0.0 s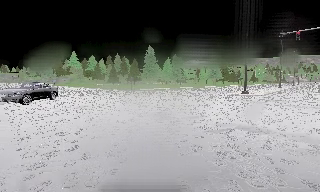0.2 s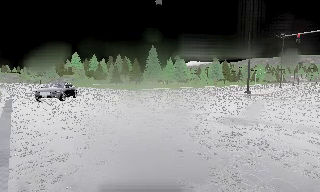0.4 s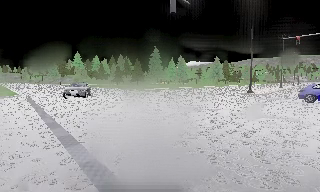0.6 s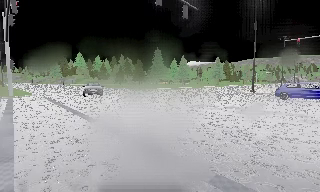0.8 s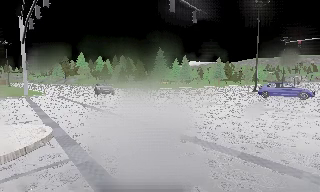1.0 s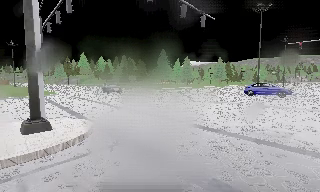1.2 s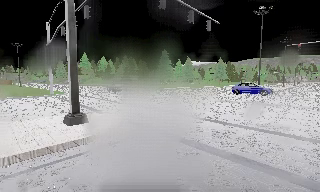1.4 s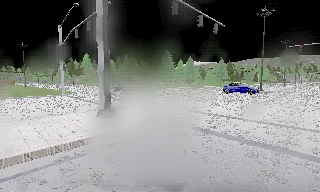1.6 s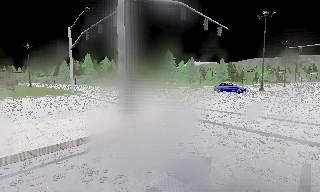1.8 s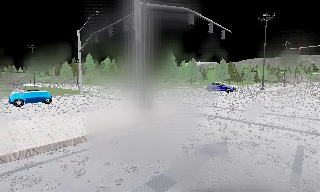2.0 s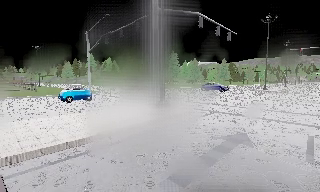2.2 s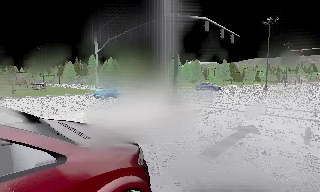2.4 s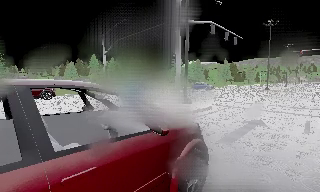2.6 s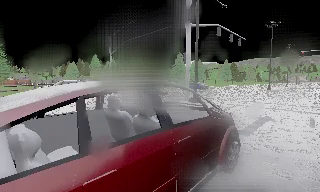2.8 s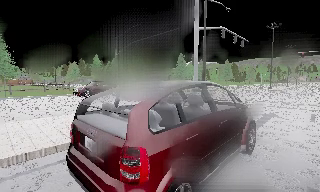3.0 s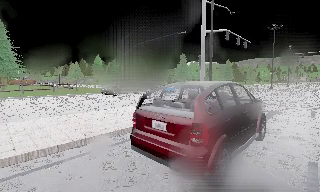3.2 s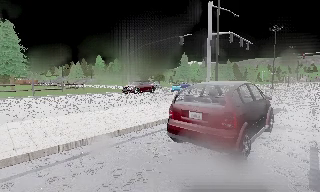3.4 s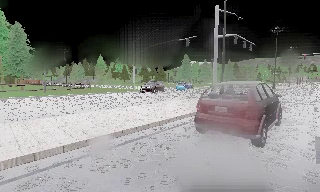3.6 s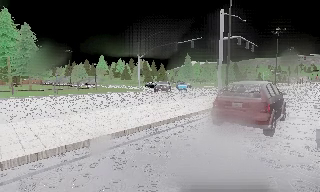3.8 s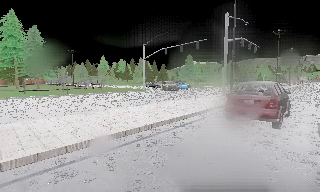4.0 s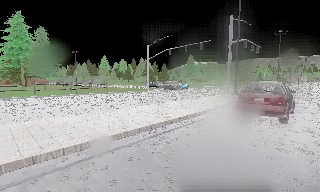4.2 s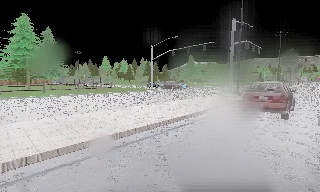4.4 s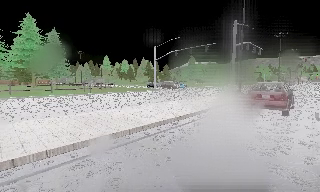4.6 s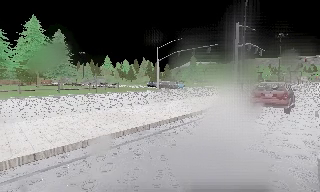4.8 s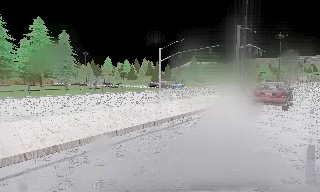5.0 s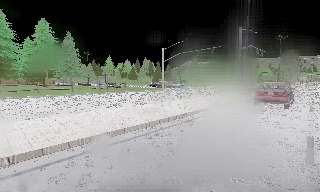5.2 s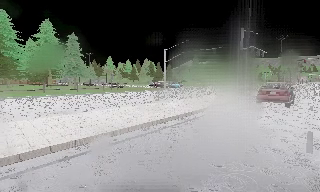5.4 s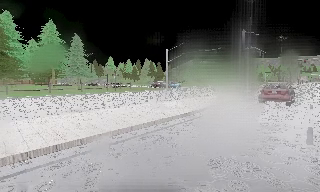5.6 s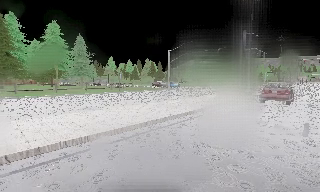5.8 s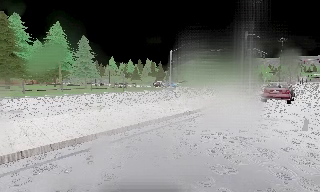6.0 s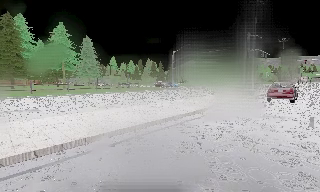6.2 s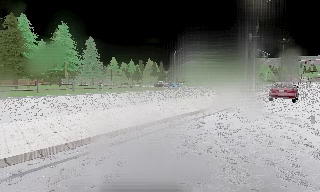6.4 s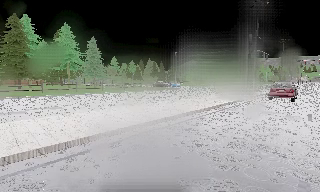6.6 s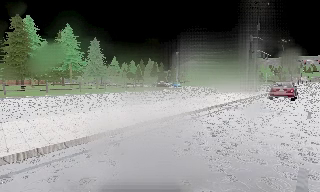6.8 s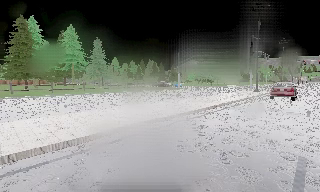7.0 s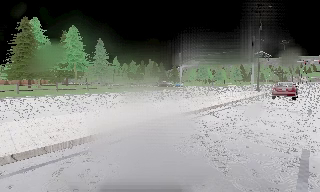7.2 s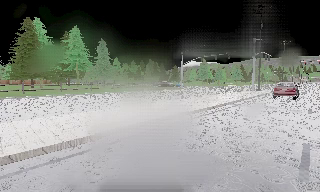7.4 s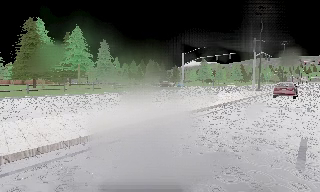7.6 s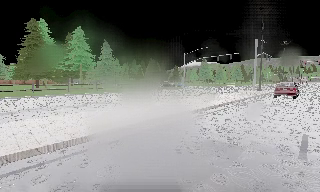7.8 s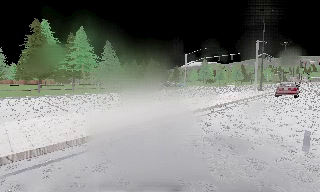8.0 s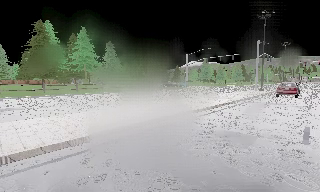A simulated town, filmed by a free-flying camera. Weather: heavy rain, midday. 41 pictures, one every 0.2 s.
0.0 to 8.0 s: The camera travels backward and to its left, about 35 m, so what stands in front gets smaller. It loses speed.
The film runs backward here.
